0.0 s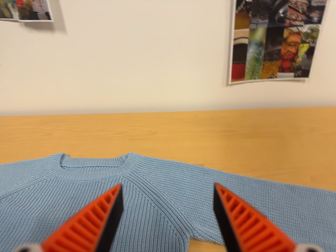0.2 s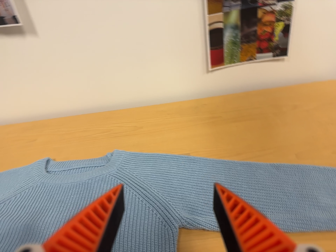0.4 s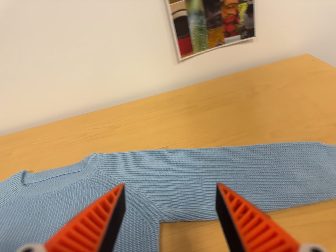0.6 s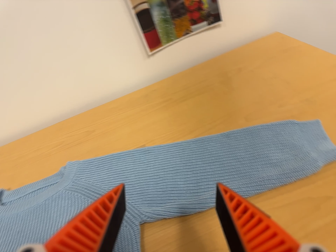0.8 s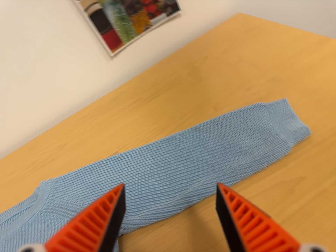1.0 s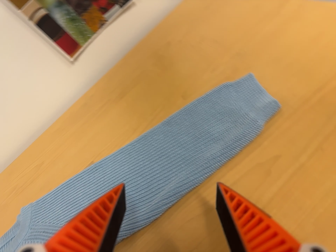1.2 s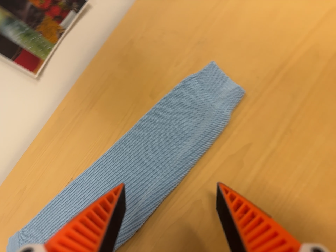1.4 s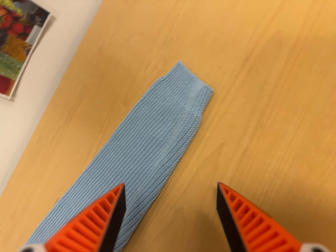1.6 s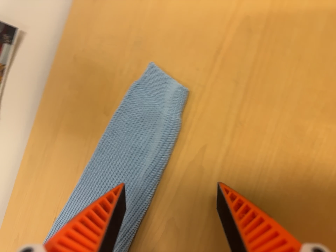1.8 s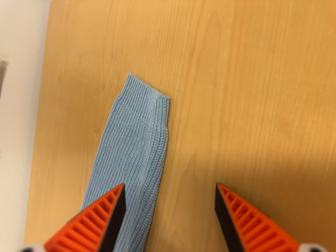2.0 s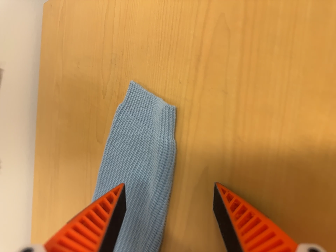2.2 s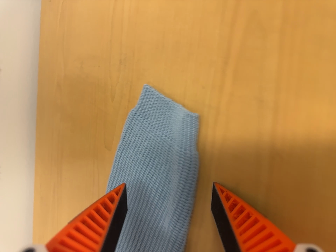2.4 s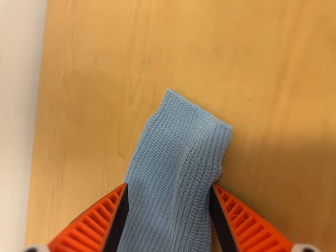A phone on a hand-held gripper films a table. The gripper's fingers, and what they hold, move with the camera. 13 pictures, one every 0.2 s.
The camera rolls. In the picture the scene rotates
counterclockwise.
0.0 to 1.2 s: The camera travels to its right, about 24 cm, so close, fixed things drift to the left. Its aim tips toward the bottom of its view by about 10 degrees. It rolls about its line of sight by about 55 degrees, and the scene rotates counterclockwise.
1.2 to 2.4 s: The camera travels forward and toward the top of its view, about 14 cm, so what stands in front looms larger. It rolls about its line of sight by about 25 degrees, and the scene rotates counterclockwise.
The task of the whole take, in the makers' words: right arm across.
The film runs forward here.
